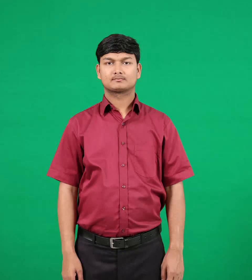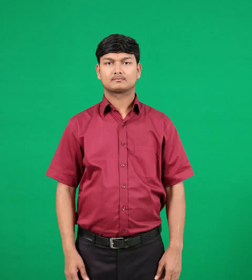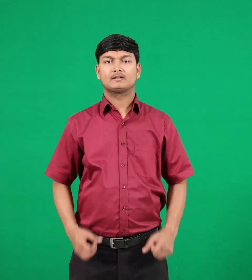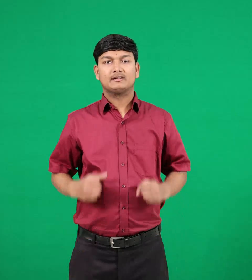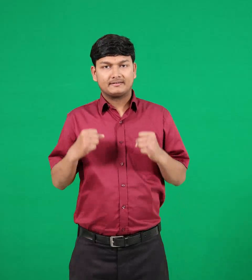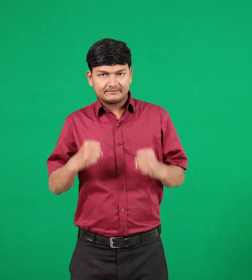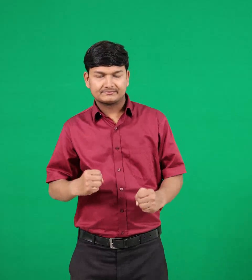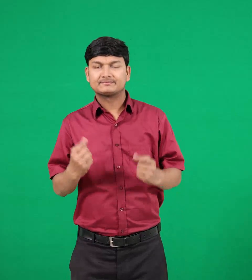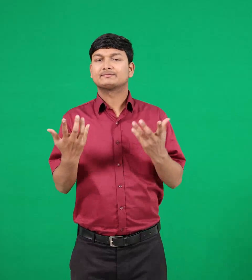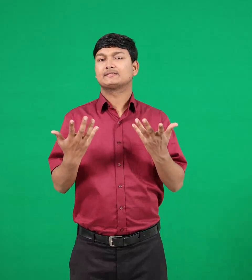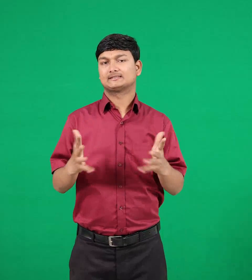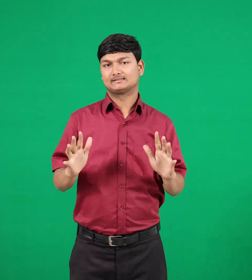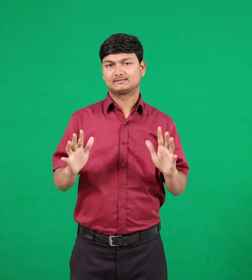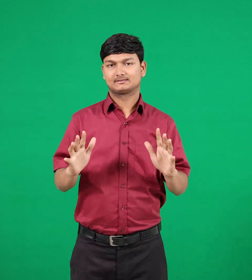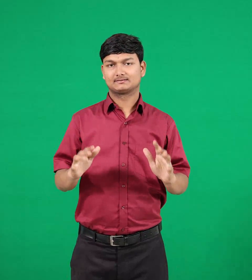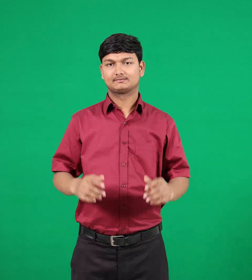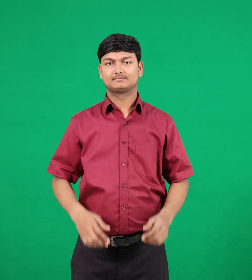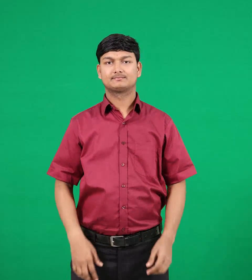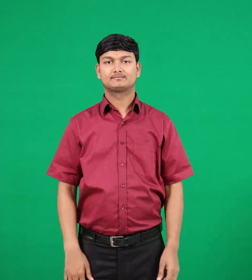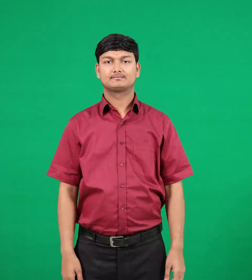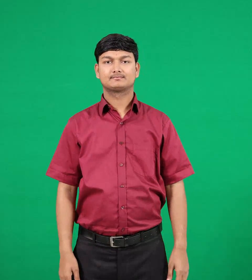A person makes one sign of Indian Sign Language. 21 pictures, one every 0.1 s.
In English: sat & seated
